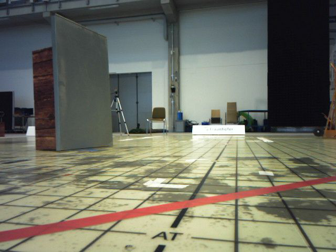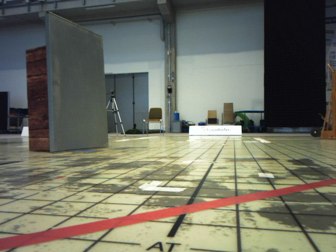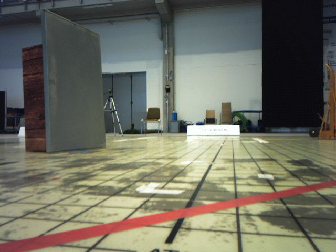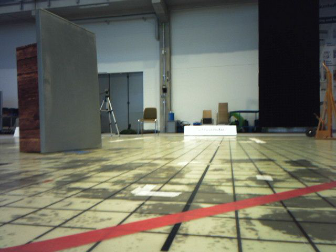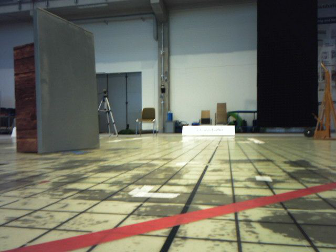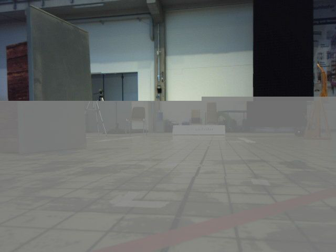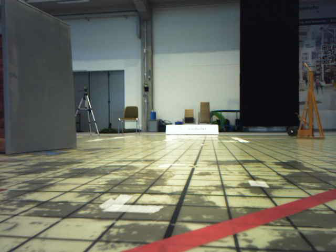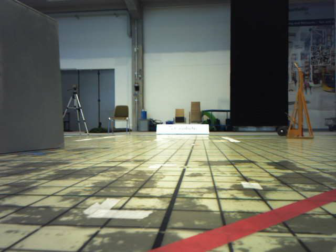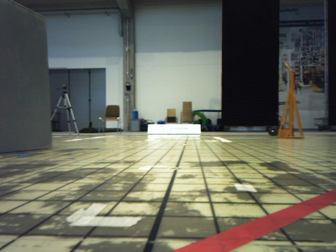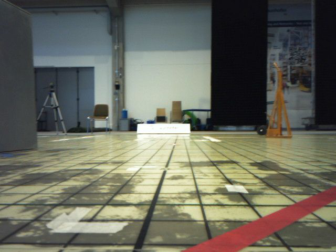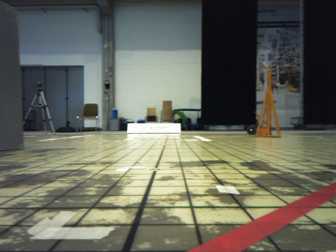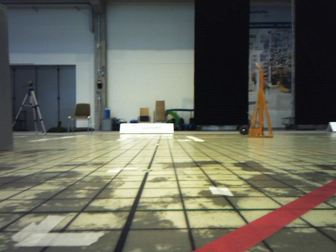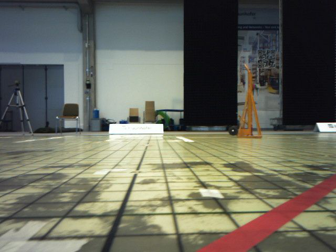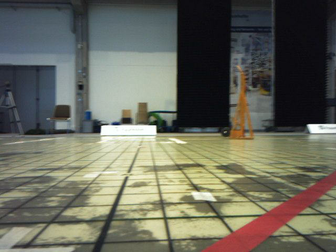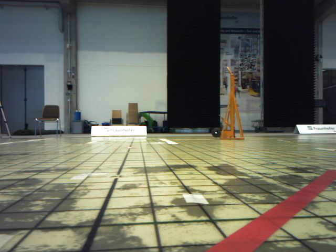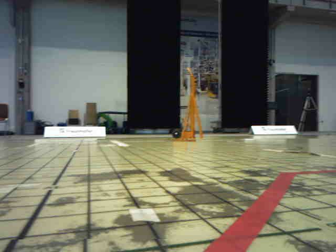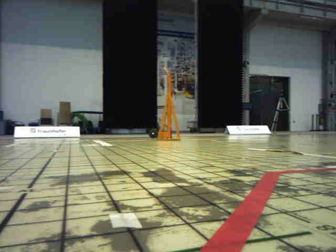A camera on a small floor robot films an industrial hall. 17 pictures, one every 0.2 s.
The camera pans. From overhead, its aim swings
clockwise.
The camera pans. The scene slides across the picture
to the left.
0.0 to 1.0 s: The camera travels forward, about 0.1 m, so what stands in front looms larger.
1.0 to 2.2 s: The camera swings to its right by about 15 degrees, and the scene slides to the left. It travels forward, about 0.3 m, so what stands in front looms larger. It loses speed.
2.2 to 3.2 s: The camera pans to its right, which is clockwise from overhead, by about 15 degrees. It travels forward, about 0.2 m, so what stands in front looms larger.
The film runs forward here.
